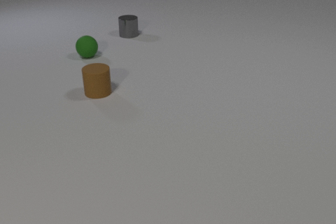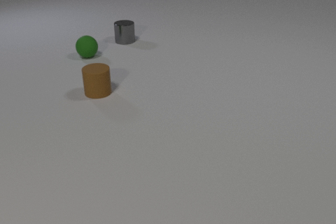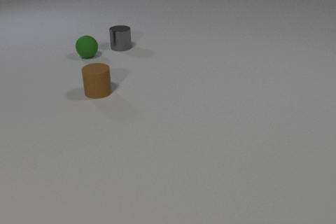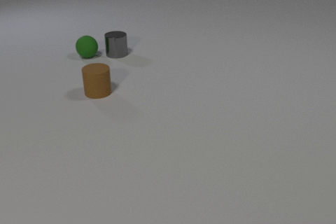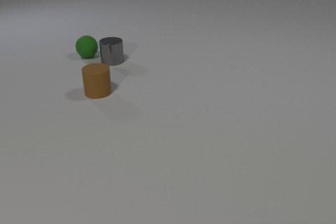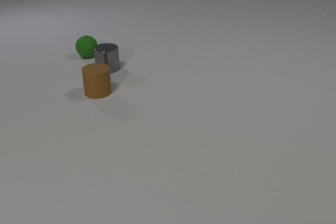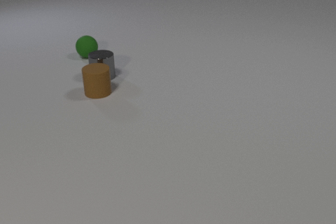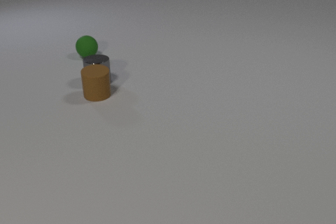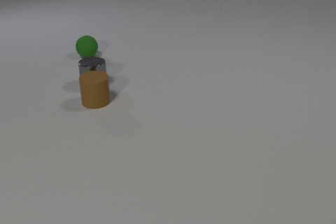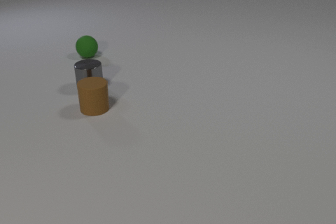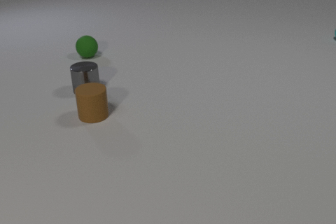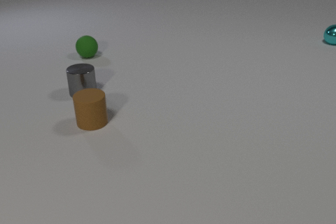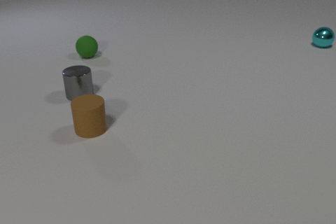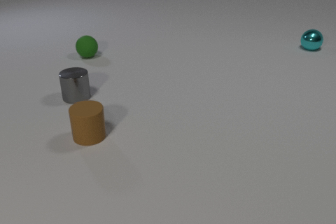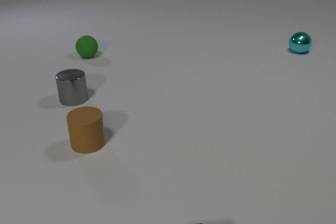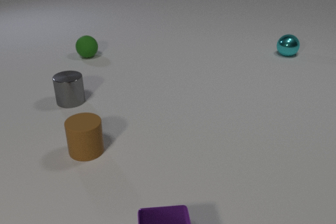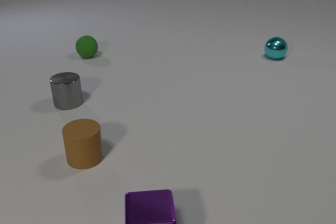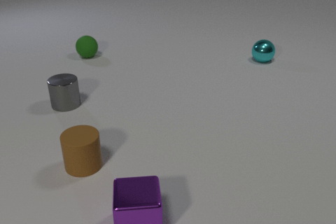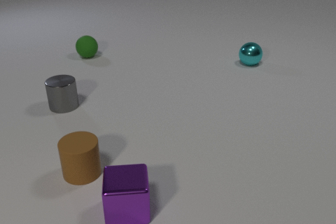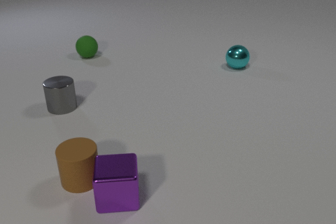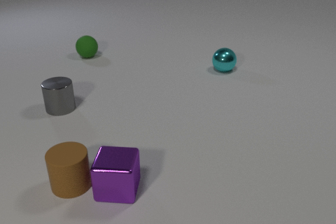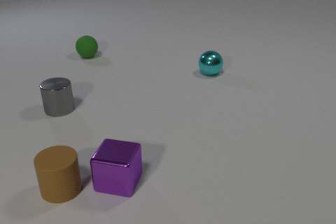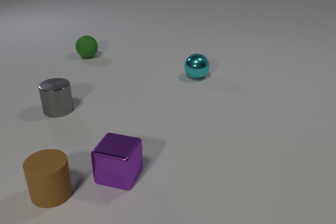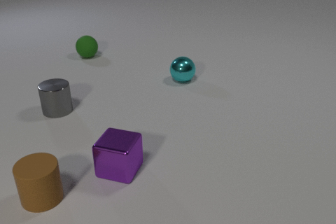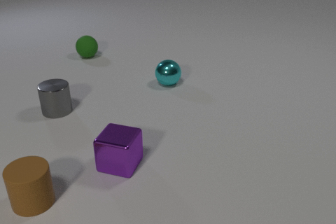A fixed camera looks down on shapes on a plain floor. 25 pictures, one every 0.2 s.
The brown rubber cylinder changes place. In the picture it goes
toward the camera.
The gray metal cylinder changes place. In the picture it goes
toward the camera.
0.0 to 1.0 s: The gray metal cylinder slides toward the camera.
1.0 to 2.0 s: The gray metal cylinder slides toward the camera and to the left. The brown rubber cylinder slides toward the camera. The gray metal cylinder and the brown rubber cylinder collide.
2.0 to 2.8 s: The gray metal cylinder slides toward the camera and to the left. The brown rubber cylinder slides toward the camera. The cyan metal sphere rolls toward the camera and to the left.
2.8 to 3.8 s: The gray metal cylinder slides toward the camera and to the left. The brown rubber cylinder slides toward the camera. The cyan metal sphere rolls to the left and toward the camera. The purple metal cube slides away from the camera and to the left.
3.8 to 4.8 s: The gray metal cylinder slides toward the camera. The brown rubber cylinder slides to the left and toward the camera. The cyan metal sphere rolls to the left and toward the camera. The purple metal cube slides away from the camera, spins so that its near face slides to the left, clockwise seen from above. The brown rubber cylinder and the purple metal cube collide.
How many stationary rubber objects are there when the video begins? 2.
Are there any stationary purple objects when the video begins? no.
What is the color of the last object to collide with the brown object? purple.
